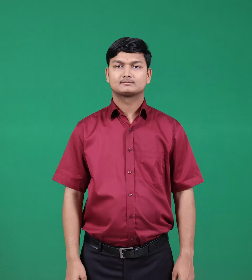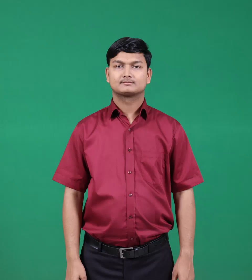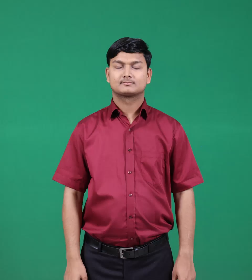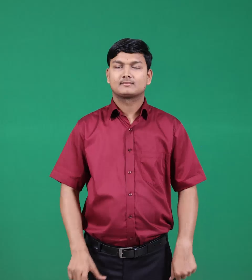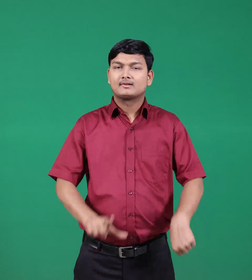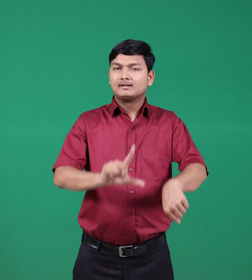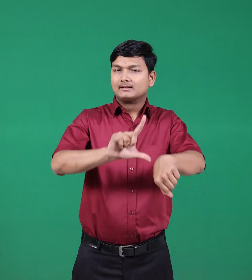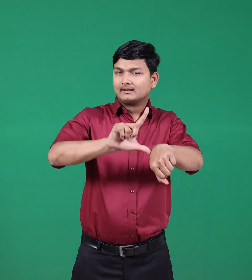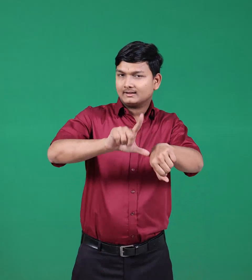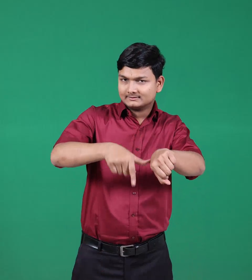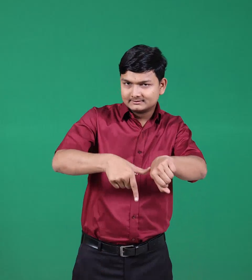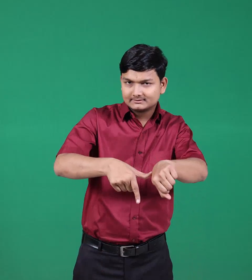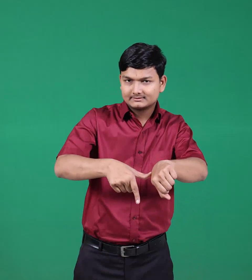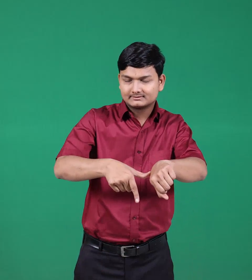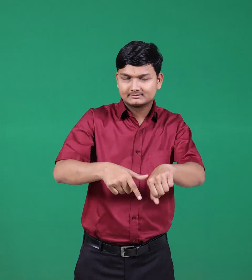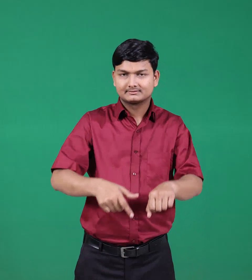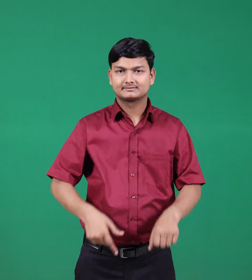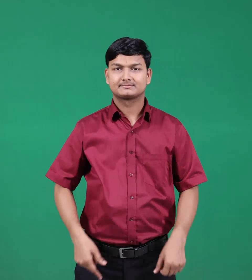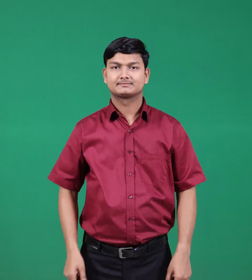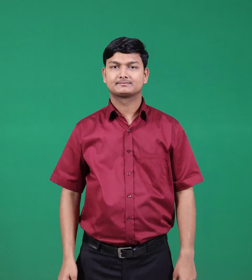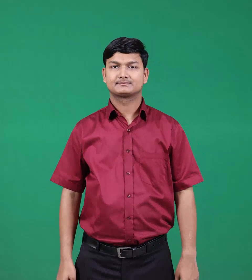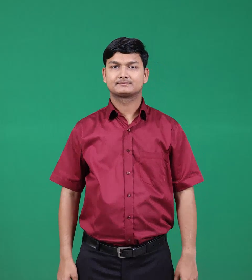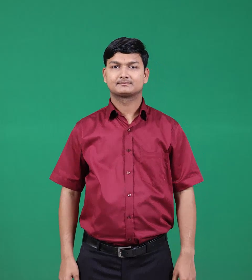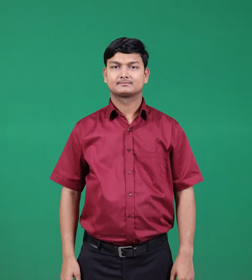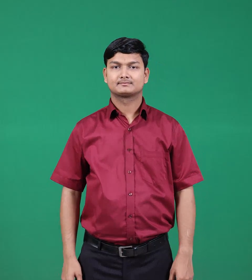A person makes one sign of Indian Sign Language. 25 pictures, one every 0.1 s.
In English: late
